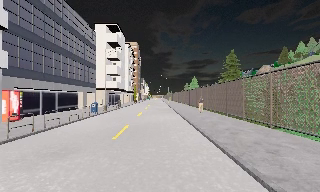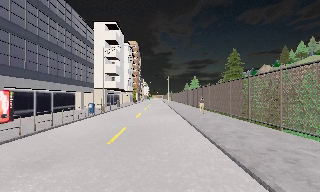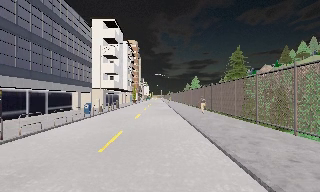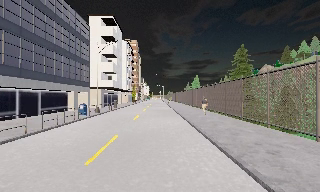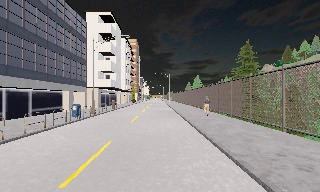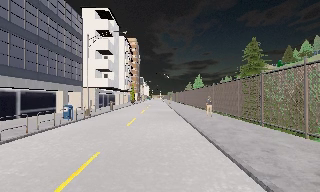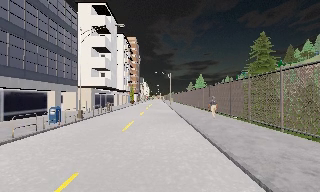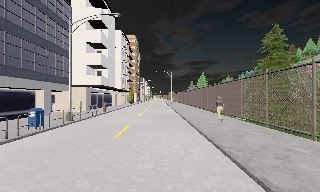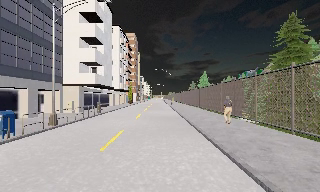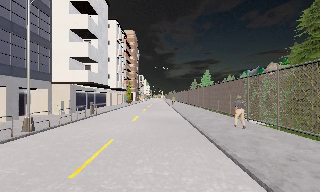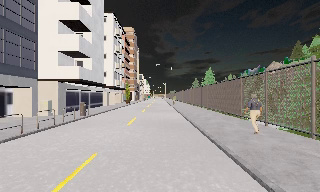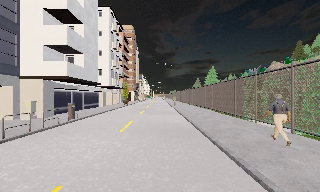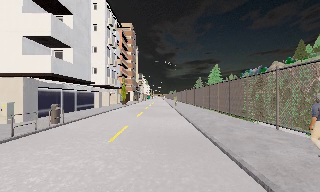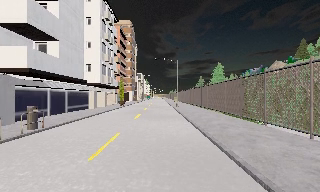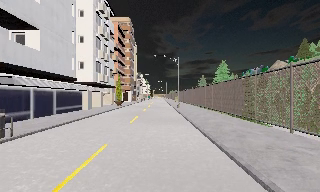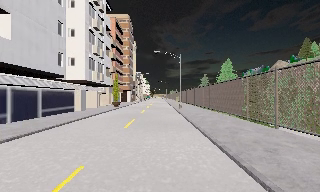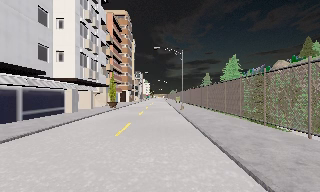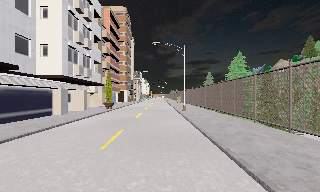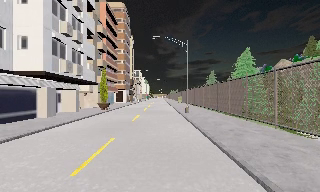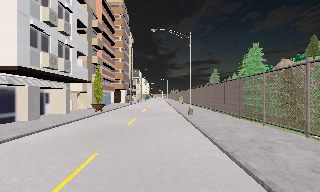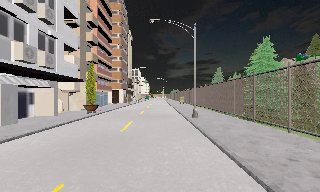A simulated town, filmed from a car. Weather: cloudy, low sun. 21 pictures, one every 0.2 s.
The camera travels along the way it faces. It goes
forward.
0.0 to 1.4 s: The camera travels forward, about 8 m, so what stands in front looms larger. It gains speed.
1.4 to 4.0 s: The camera travels forward, about 25 m, so what stands in front looms larger.
The film runs forward here.
